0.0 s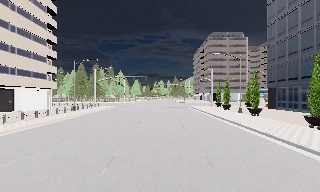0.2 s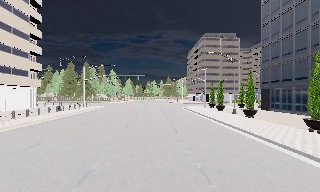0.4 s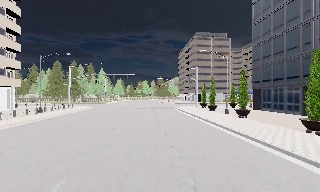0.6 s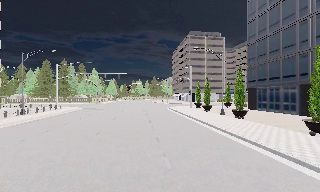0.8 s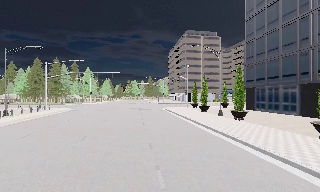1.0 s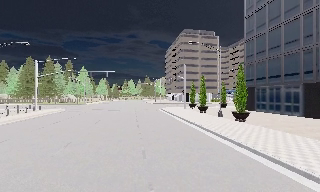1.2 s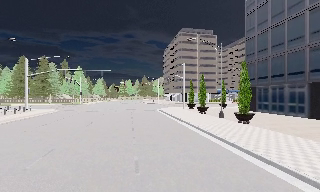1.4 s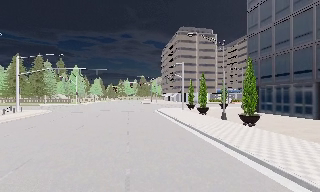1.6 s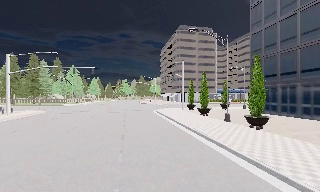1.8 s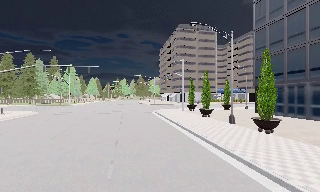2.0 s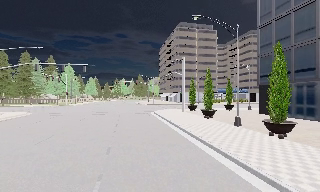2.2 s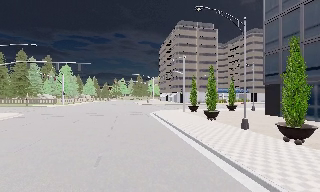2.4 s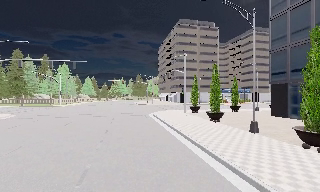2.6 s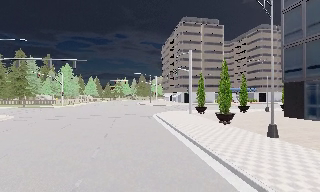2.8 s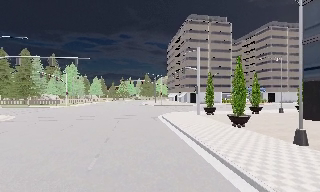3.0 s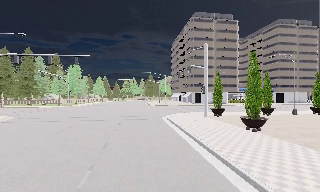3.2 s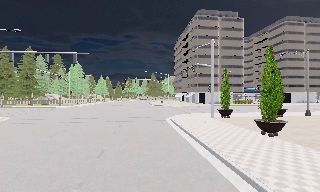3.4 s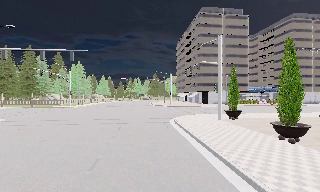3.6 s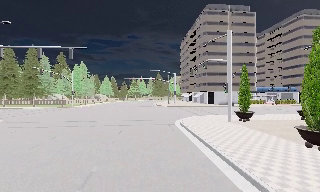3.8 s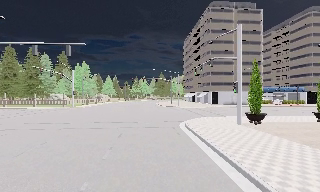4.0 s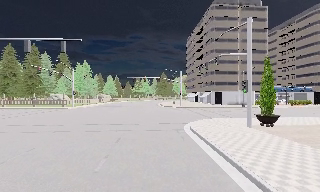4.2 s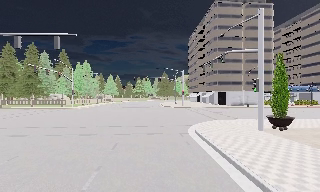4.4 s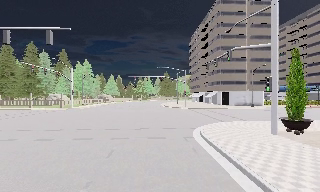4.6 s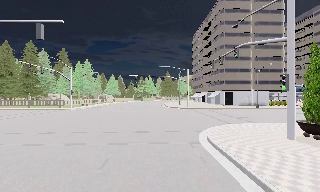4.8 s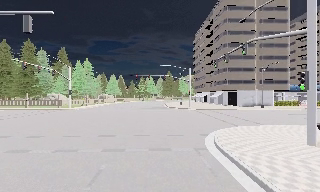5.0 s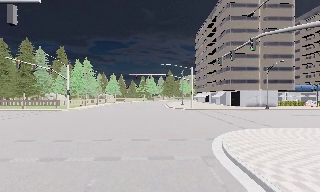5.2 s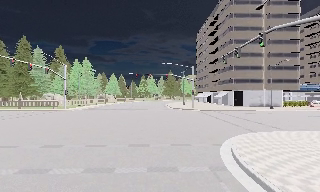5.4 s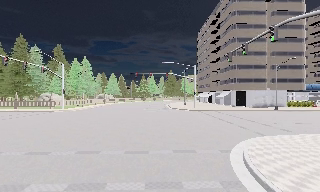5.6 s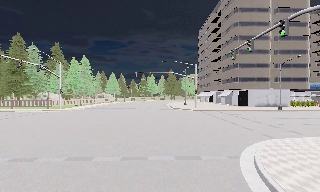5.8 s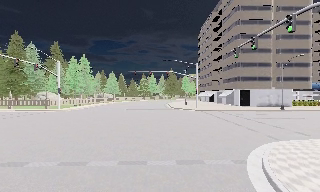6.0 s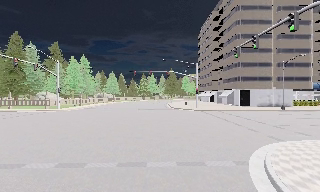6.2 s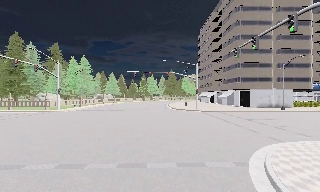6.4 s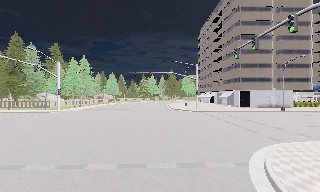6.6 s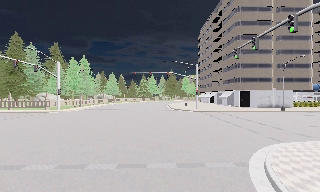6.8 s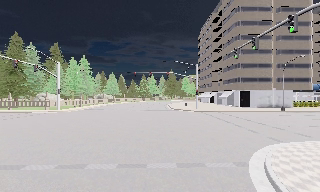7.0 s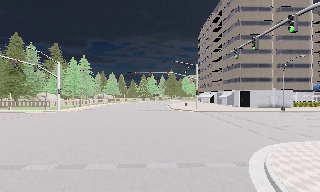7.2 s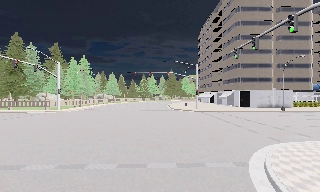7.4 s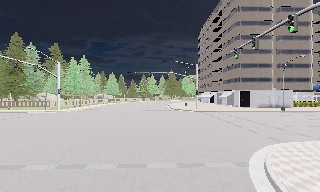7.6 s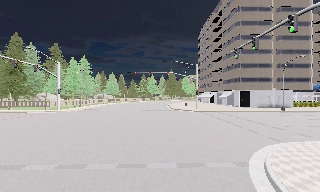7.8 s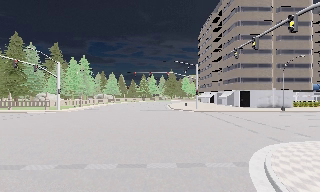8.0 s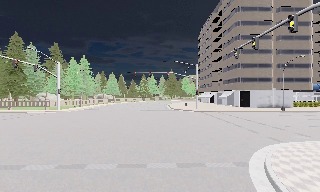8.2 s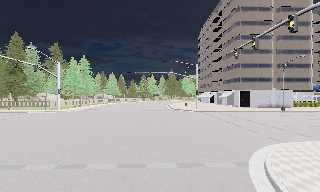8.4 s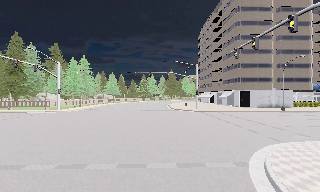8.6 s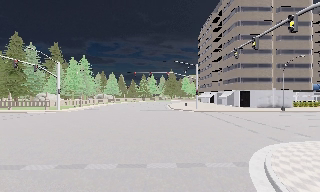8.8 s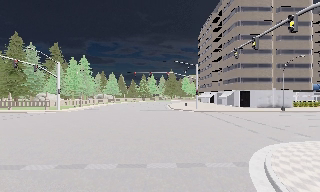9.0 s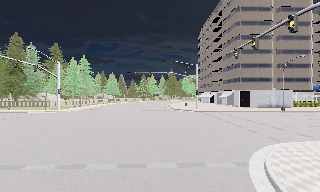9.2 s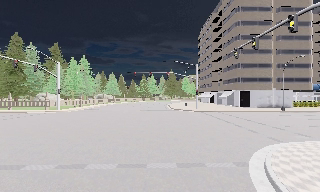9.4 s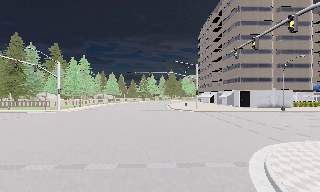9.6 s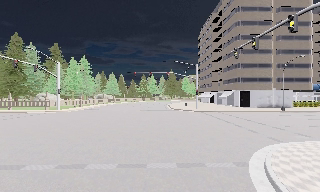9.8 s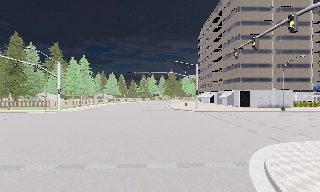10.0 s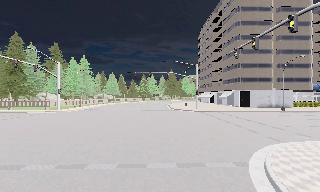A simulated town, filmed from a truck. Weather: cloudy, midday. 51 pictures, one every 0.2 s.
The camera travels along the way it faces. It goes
forward.
0.0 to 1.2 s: The camera pans to its right, which is clockwise from overhead, by about 10 degrees. It travels forward, about 7 m, so what stands in front looms larger.
1.2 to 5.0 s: The camera travels forward, about 20 m, so what stands in front looms larger.
5.0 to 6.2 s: The camera travels forward, about 3 m, so what stands in front looms larger. It loses speed.
6.2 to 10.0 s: The camera keeps its place and its aim.
The film runs forward here.
